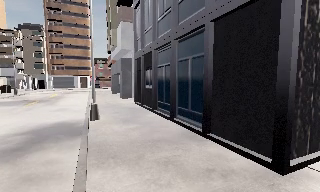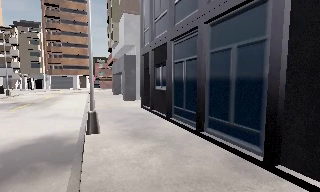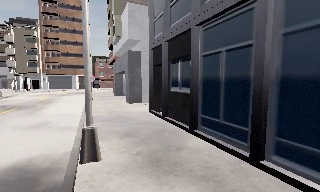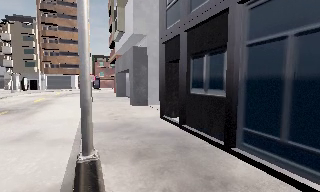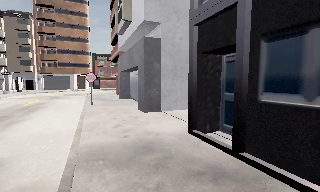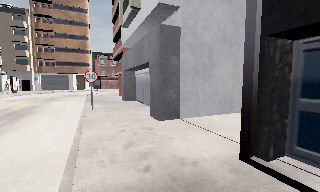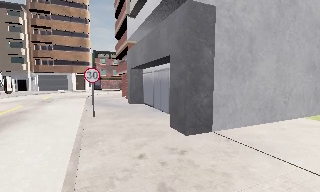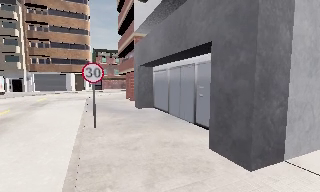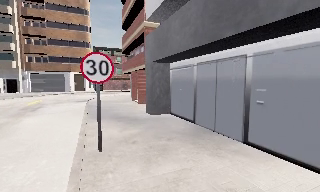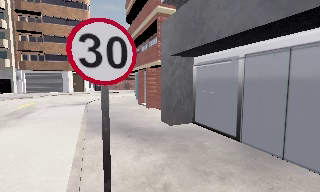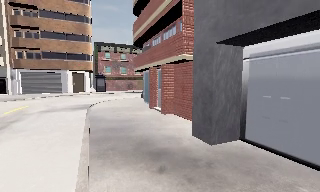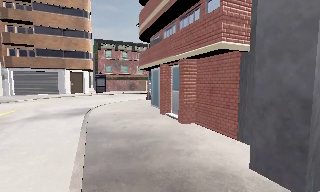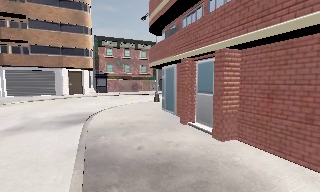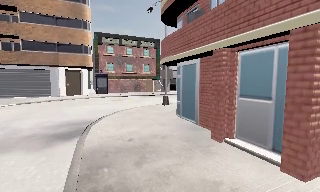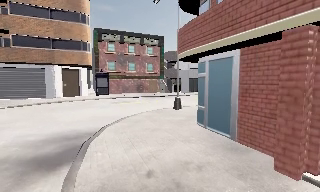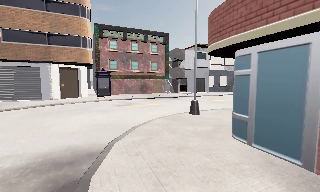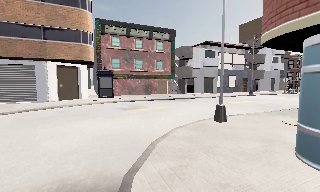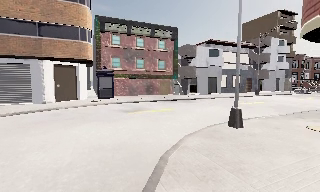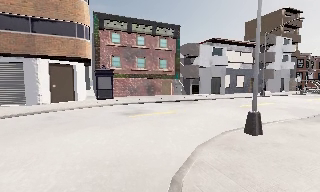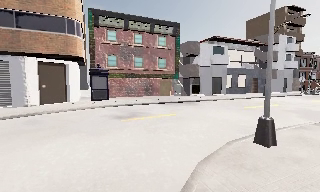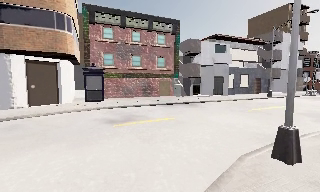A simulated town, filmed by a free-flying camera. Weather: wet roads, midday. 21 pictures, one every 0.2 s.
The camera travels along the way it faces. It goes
forward.
0.0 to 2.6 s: The camera travels forward and to its left, about 25 m, so what stands in front looms larger.
2.6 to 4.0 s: The camera travels forward, about 8 m, so what stands in front looms larger. It loses speed.
The film runs forward here.
